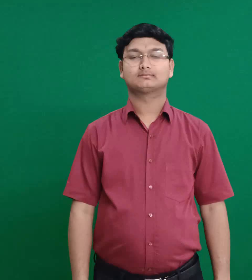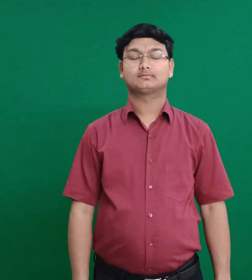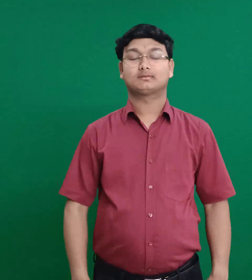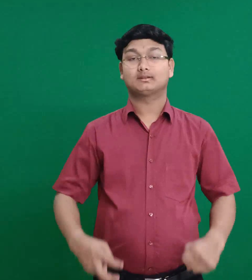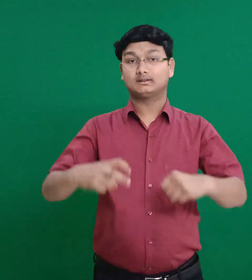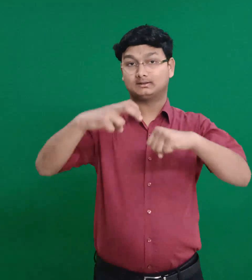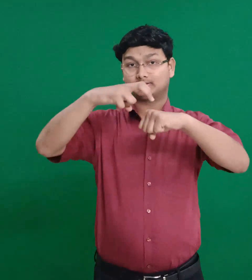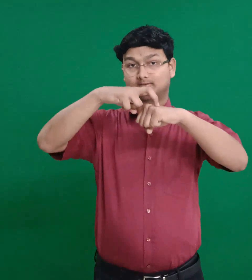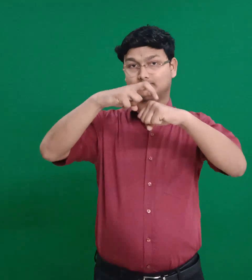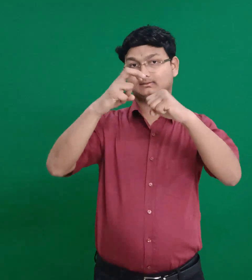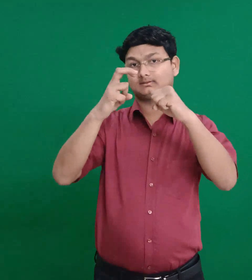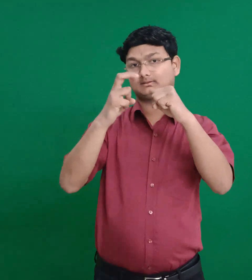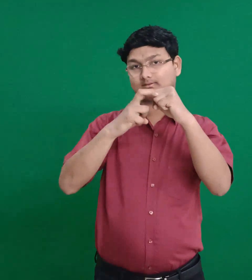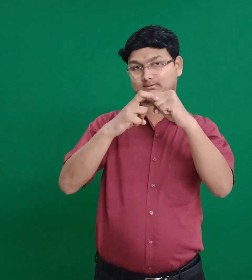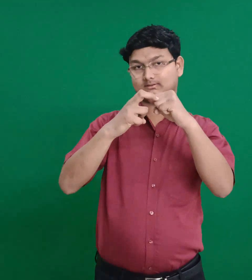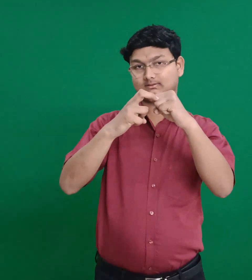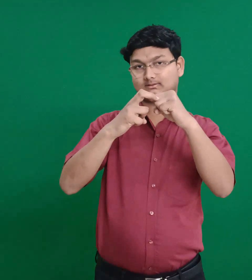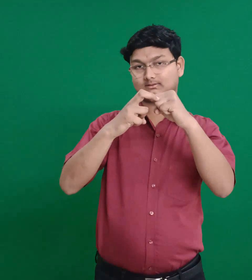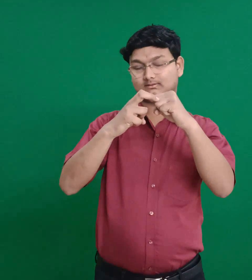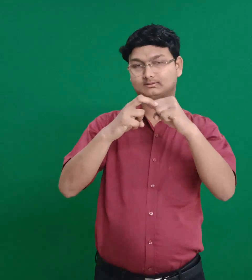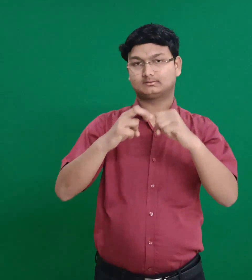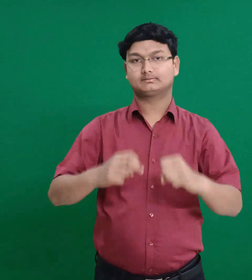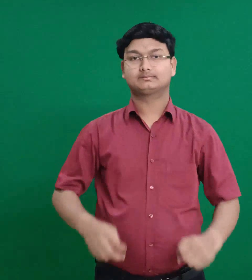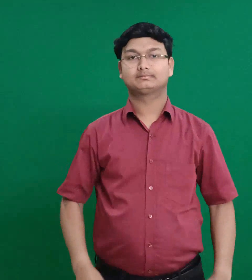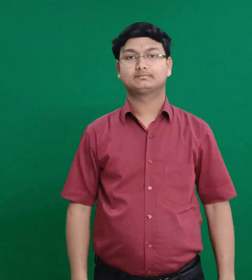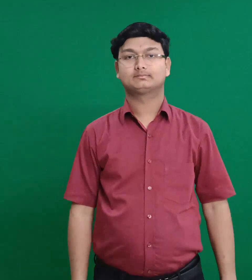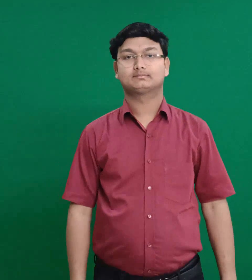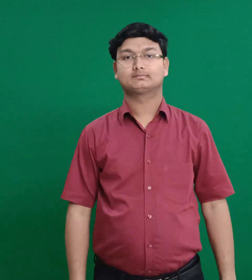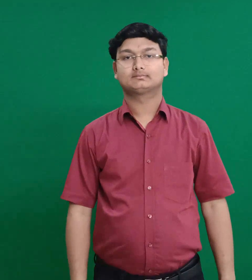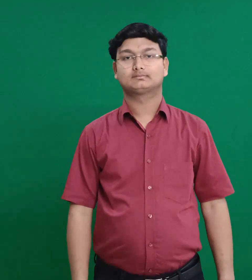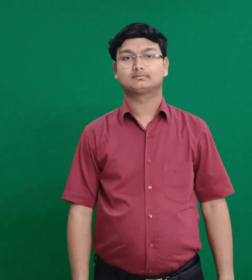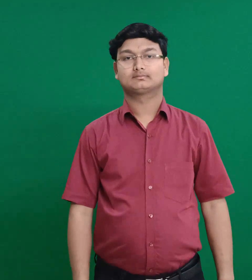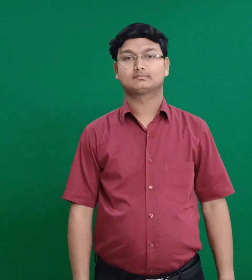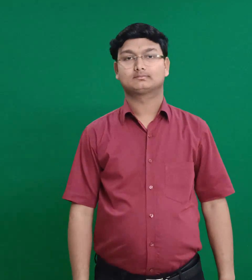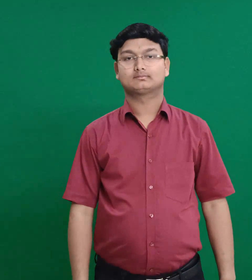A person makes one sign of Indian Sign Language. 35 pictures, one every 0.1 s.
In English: elkanah
